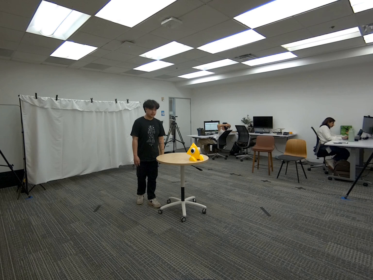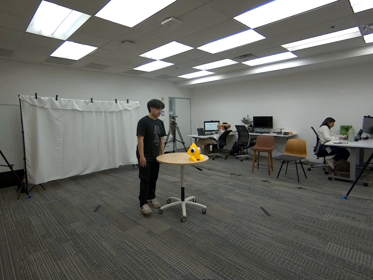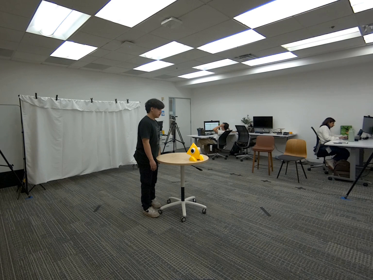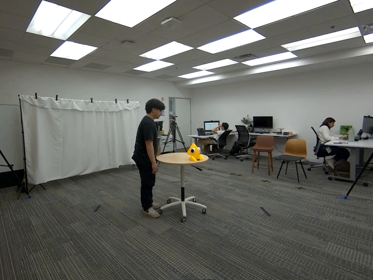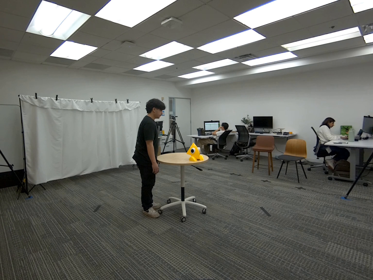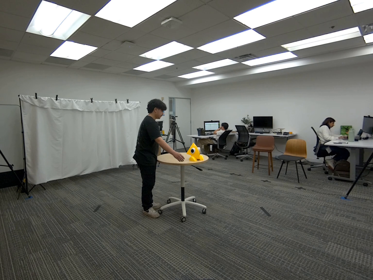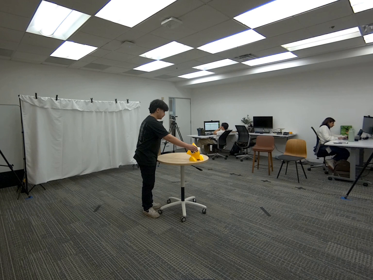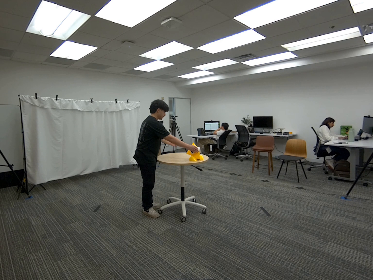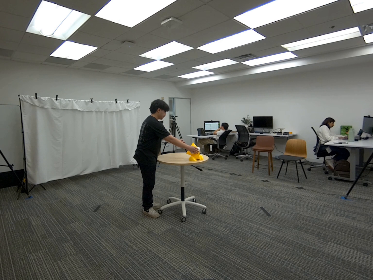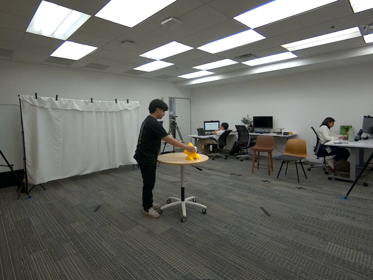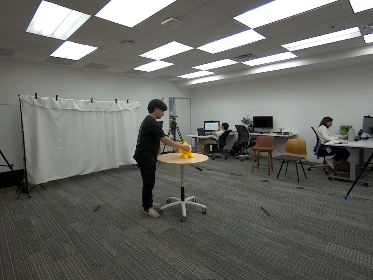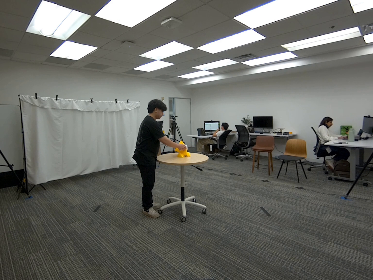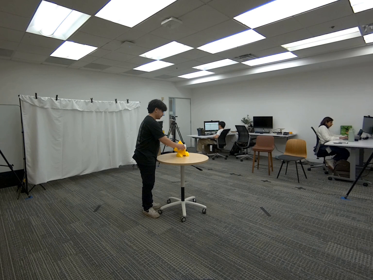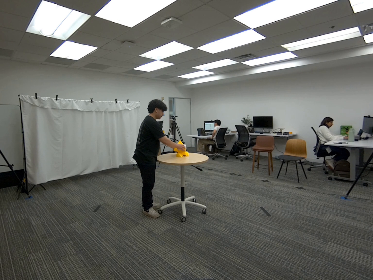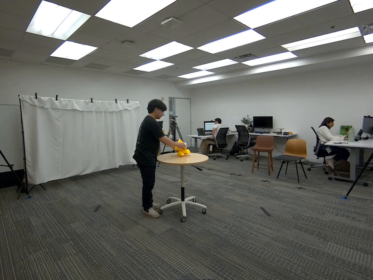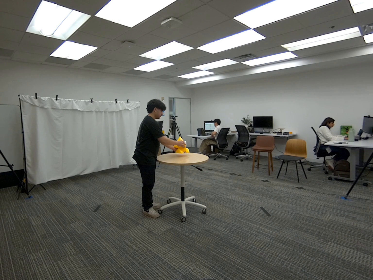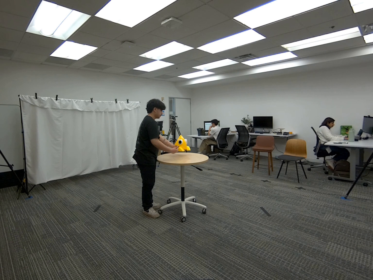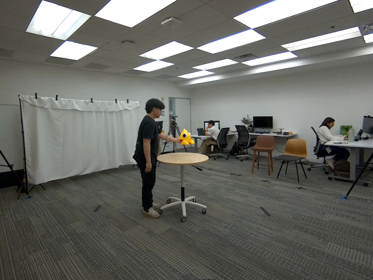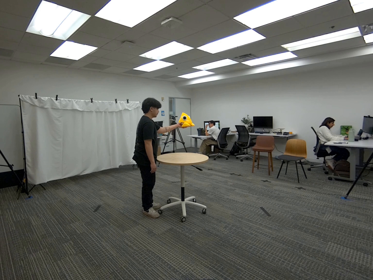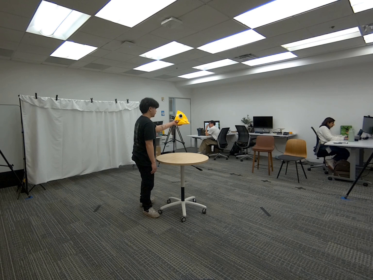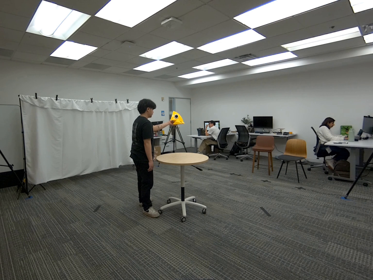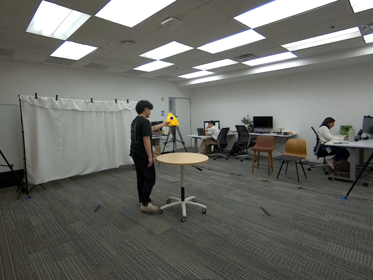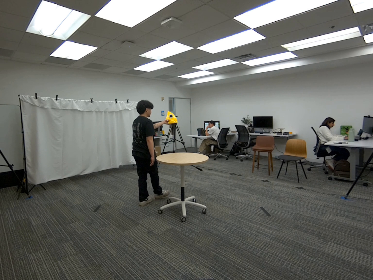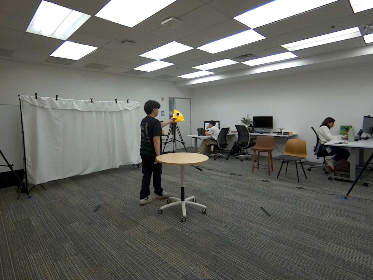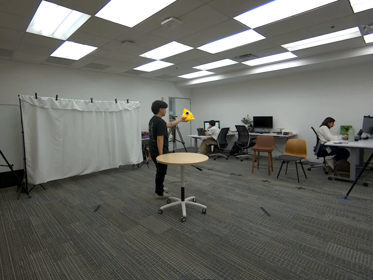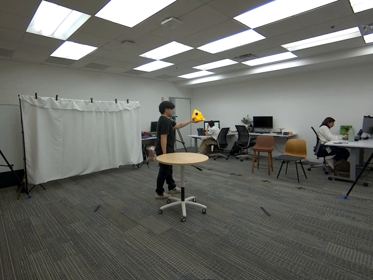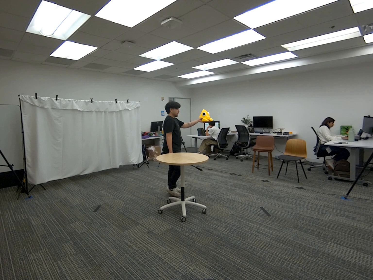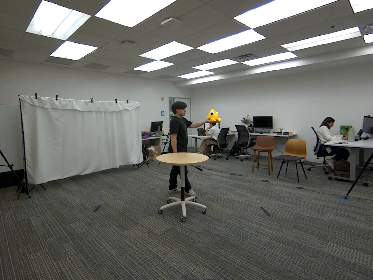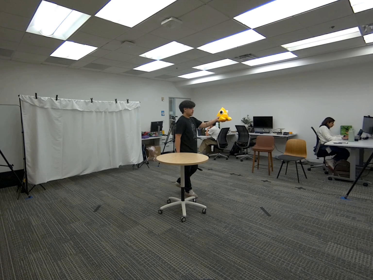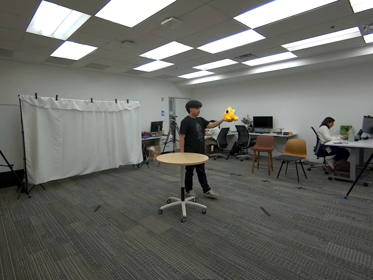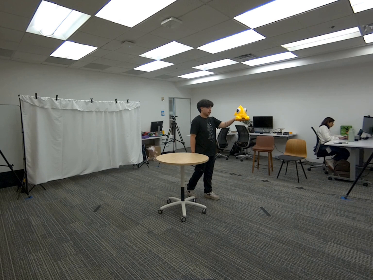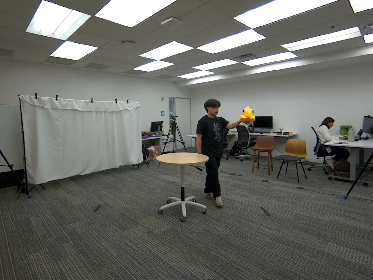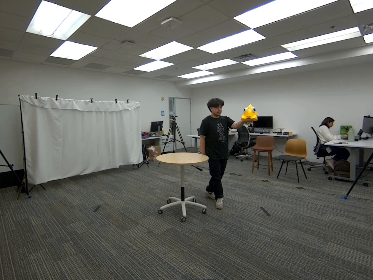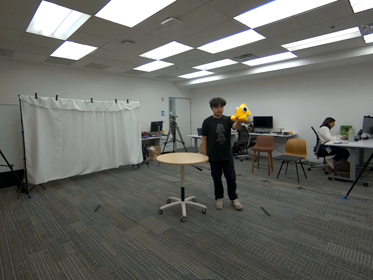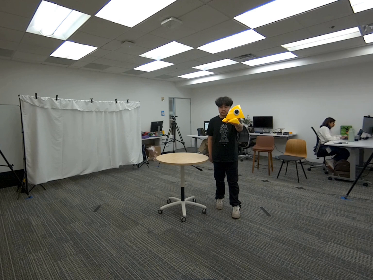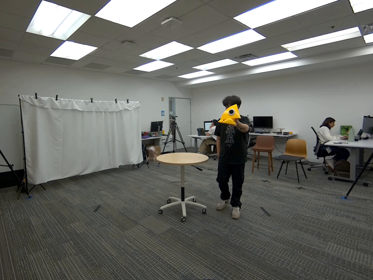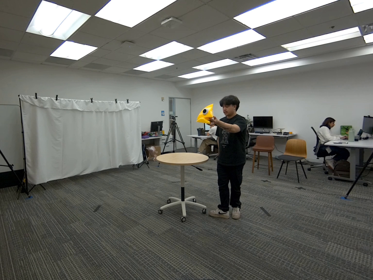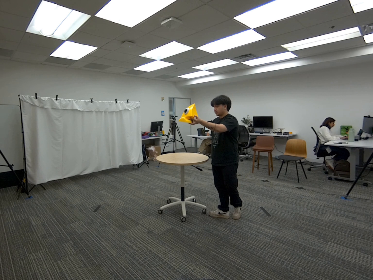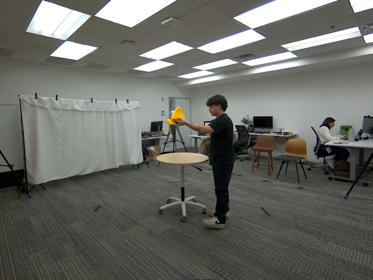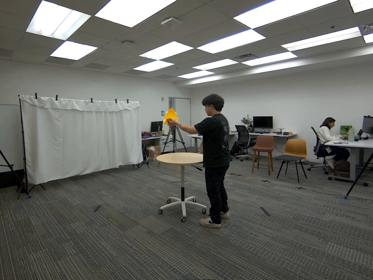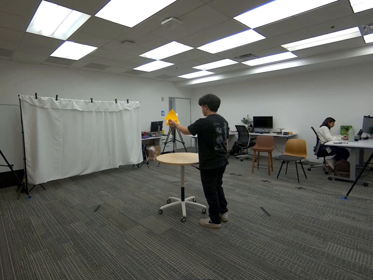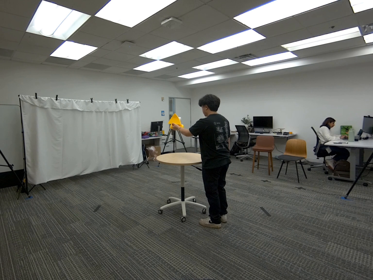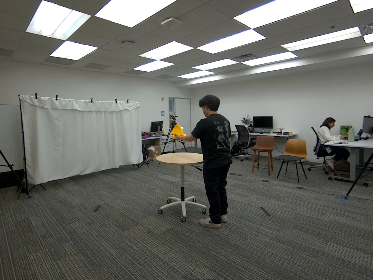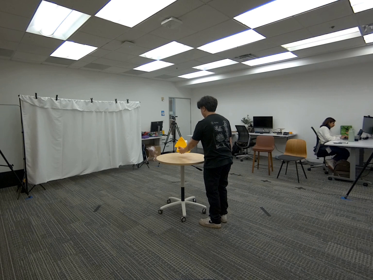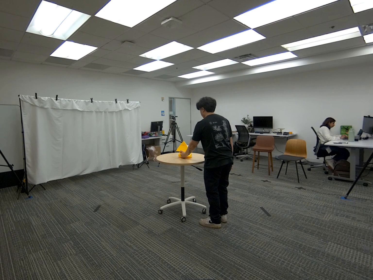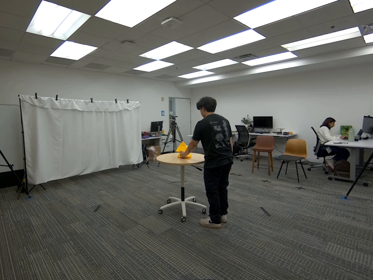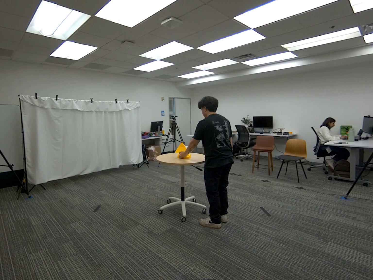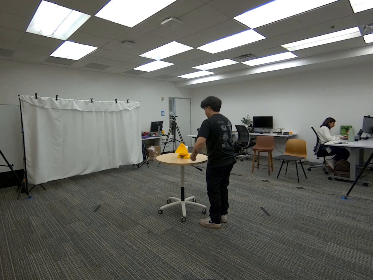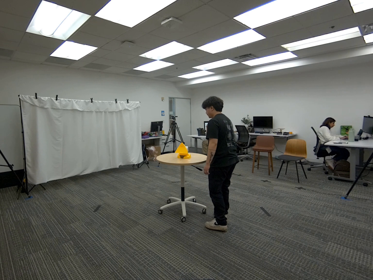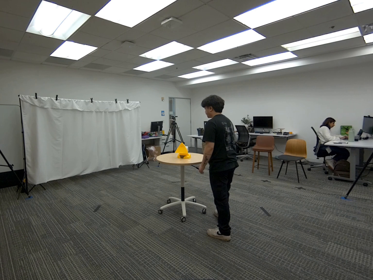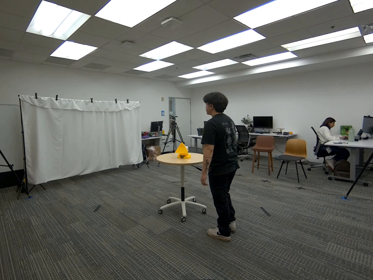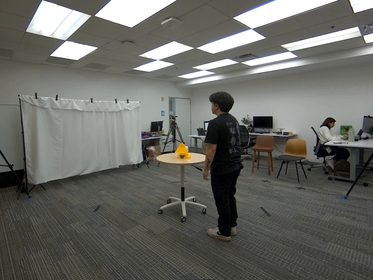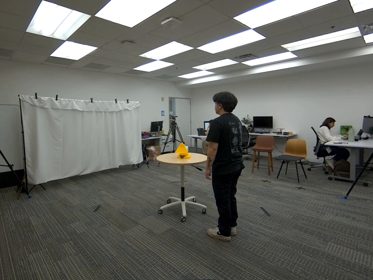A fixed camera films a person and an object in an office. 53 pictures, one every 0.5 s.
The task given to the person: Walk over to the yellow toy on the round table and slide the yellow toy onto your left palm and lift the yellow toy infront of fyou as you walk within the bounding area. Place the yellow toy back on the round table when complete.
